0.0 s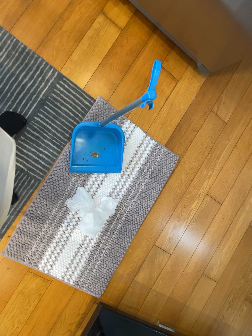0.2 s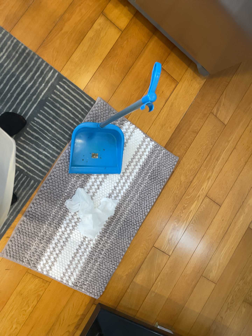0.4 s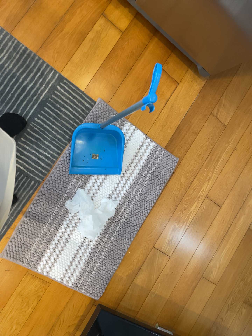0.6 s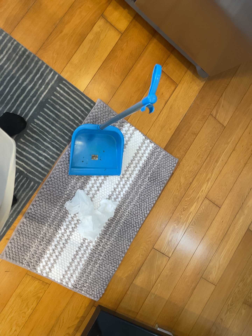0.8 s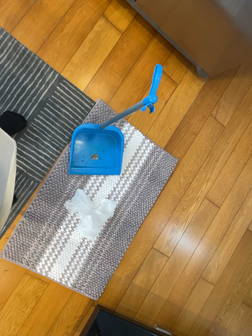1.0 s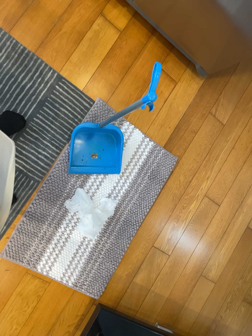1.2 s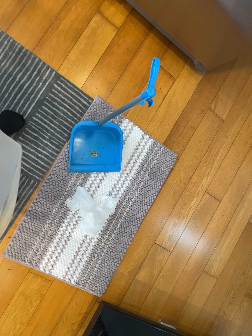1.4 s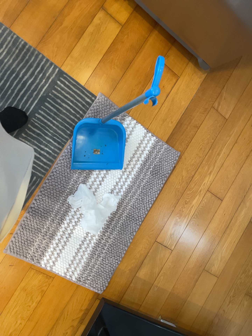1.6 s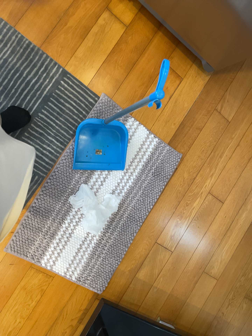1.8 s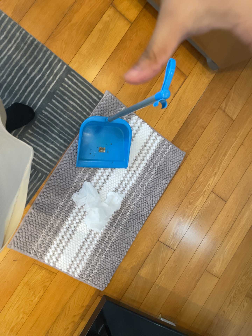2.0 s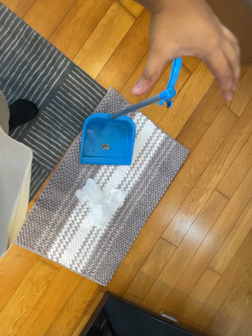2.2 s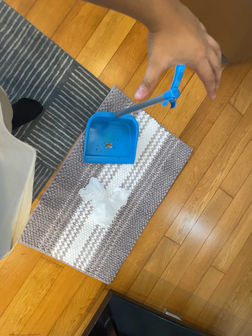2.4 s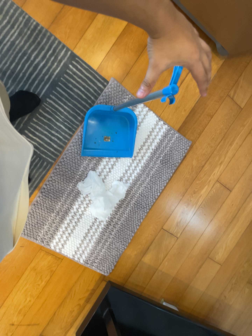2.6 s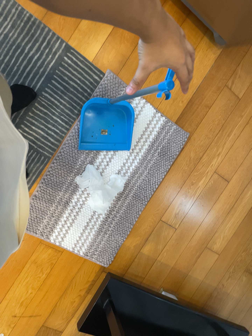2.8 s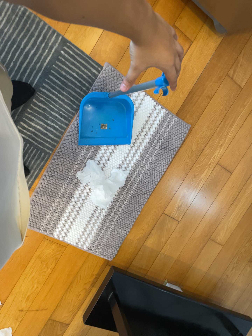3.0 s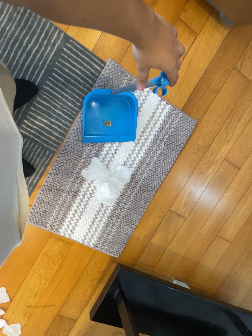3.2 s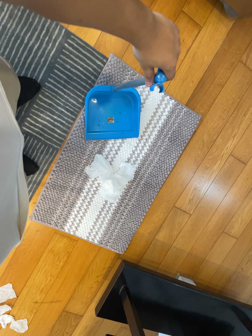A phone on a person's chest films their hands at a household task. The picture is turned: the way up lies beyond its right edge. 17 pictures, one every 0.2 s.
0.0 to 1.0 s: The camera keeps its place and its aim.
1.0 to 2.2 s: The camera shifts only a little, or ends up much as it began.
2.2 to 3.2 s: The camera travels to its right and toward the top of its view, about 8 cm. Its aim tips toward the bottom of its view by about 10 degrees.
The film runs forward here.
